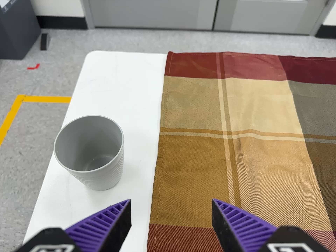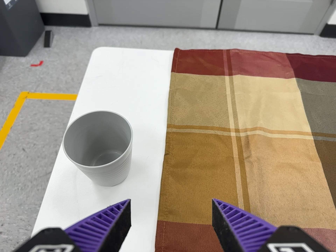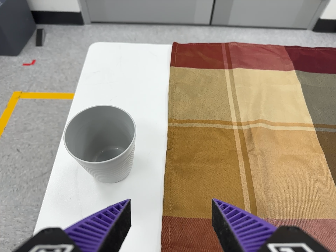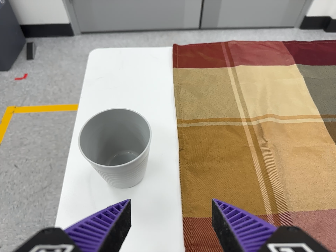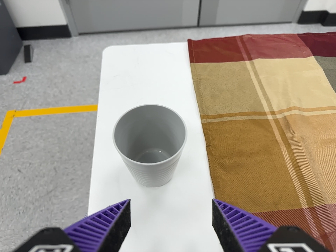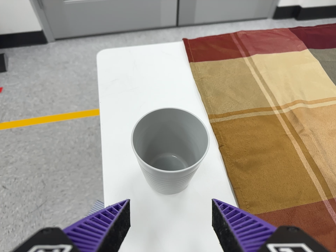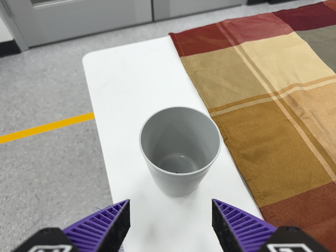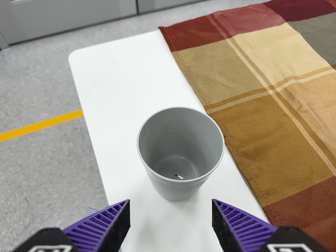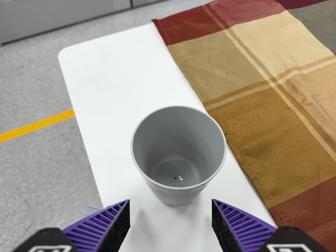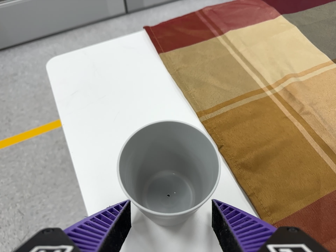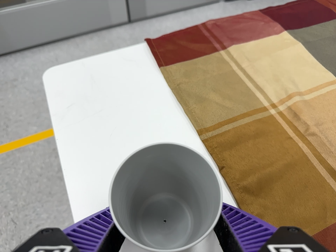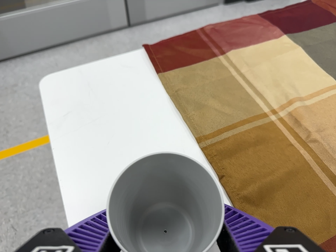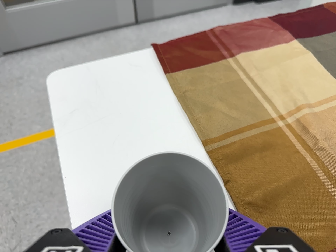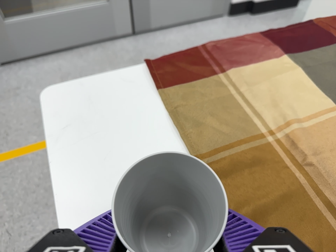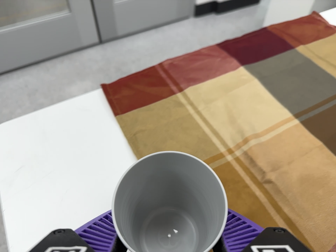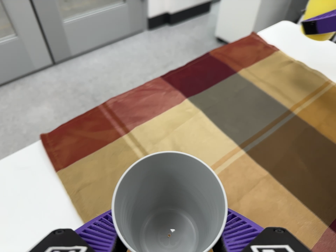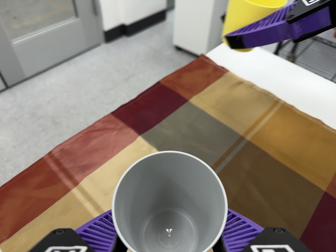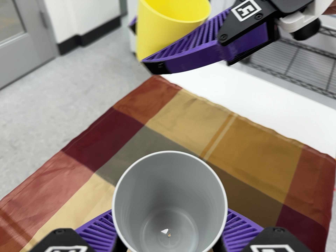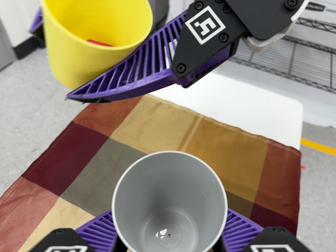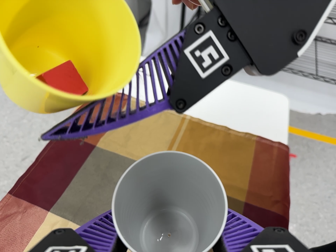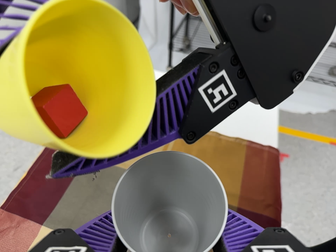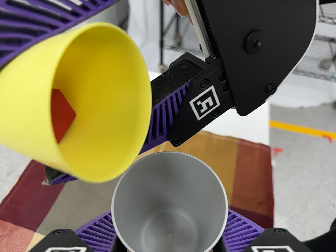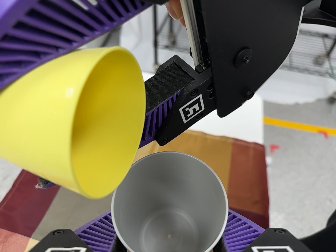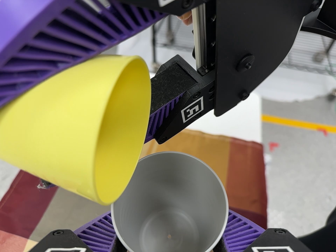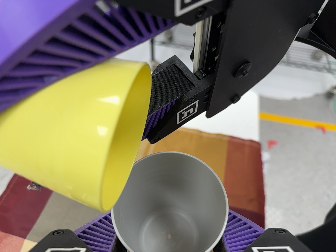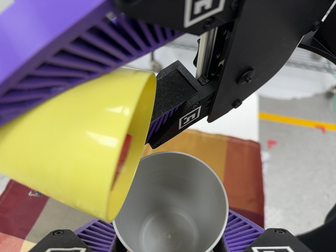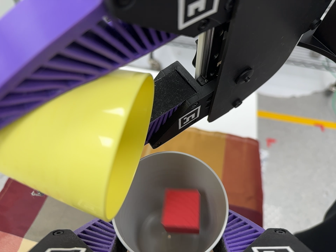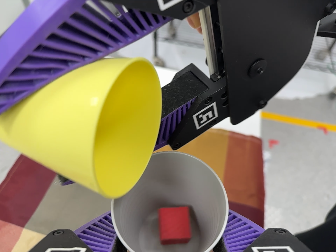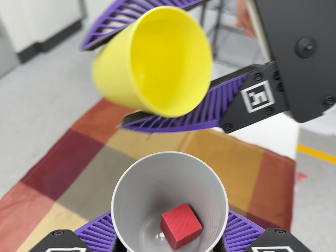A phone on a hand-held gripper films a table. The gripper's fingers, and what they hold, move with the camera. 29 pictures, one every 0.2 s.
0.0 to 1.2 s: The camera pans to its right by about 10 degrees. It travels to its left, about 16 cm. It rolls about its line of sight by about 20 degrees, and the scene rotates counterclockwise.
1.2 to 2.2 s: The camera travels forward and toward the top of its view, about 8 cm, so what stands in front looms larger.
2.2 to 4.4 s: The camera swings to its right by about 35 degrees, and the scene slides to the left. It travels toward the top of its view and to its right, about 32 cm, so close, fixed things drift downward. It rolls about its line of sight by about 40 degrees, and the scene rotates counterclockwise.
4.4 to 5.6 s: The camera rolls about its line of sight by about 10 degrees, and the scene rotates clockwise.
The film runs forward here.
